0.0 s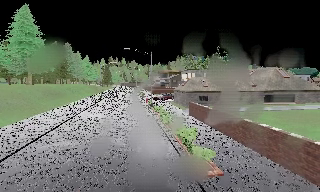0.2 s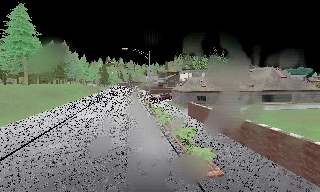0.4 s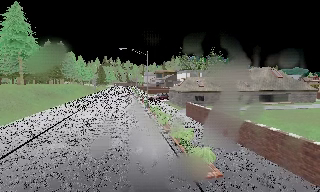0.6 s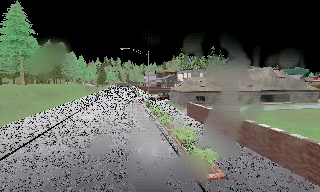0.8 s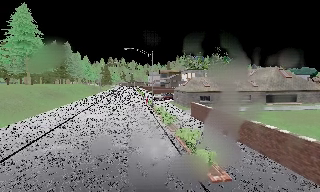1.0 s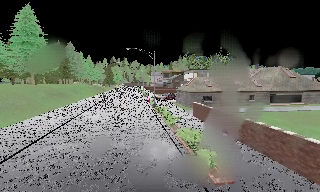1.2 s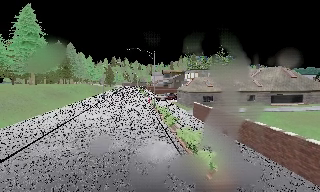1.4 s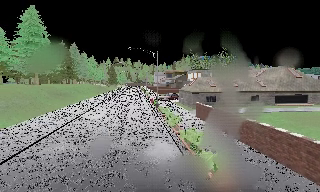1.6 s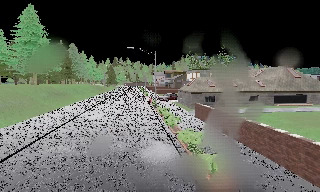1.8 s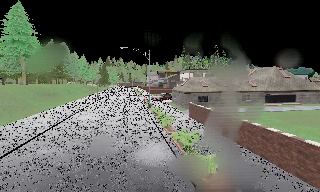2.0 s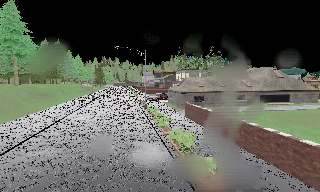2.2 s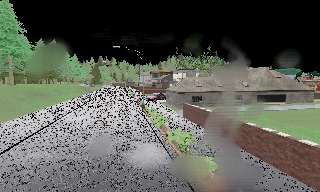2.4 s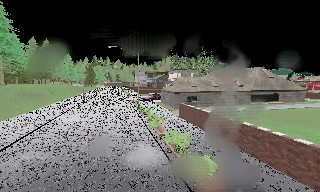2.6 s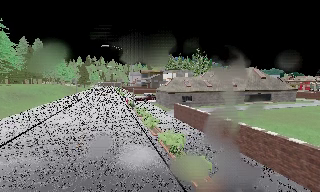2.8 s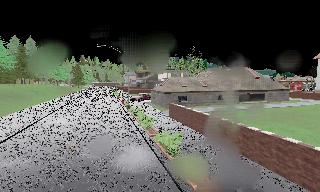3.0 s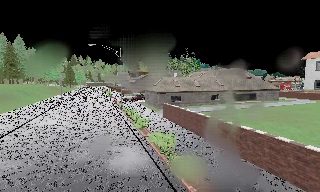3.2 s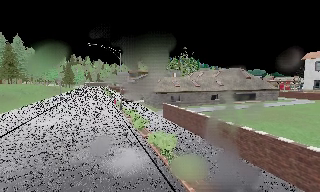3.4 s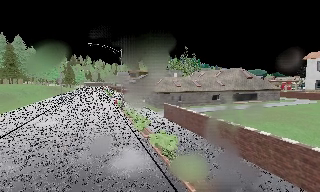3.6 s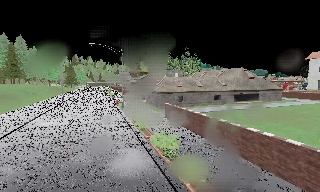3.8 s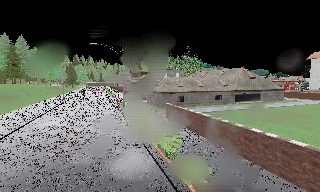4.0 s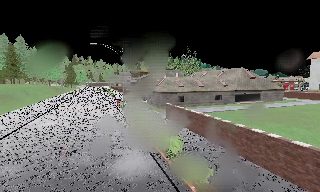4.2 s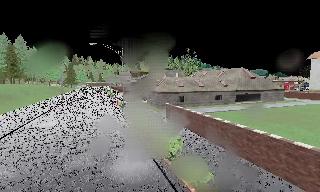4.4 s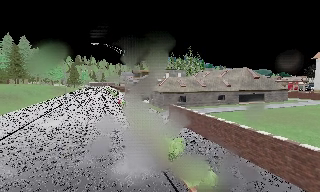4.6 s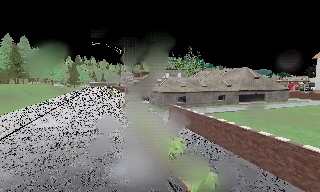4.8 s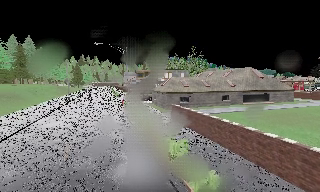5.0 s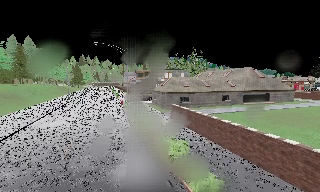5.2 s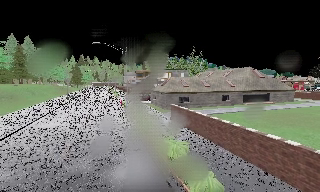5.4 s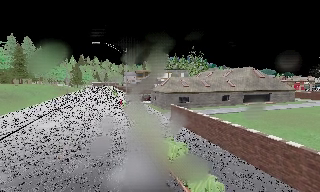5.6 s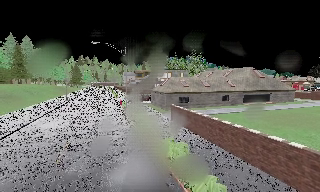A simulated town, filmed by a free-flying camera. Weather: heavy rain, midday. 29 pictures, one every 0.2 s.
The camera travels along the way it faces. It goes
forward.
0.0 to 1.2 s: The camera travels forward, about 0.5 m, so what stands in front looms larger.
1.2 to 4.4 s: The camera pans to its right, which is clockwise from overhead, by about 10 degrees. It travels forward, about 1.5 m, so what stands in front looms larger.
4.4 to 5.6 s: The camera travels forward, about 0.5 m, so what stands in front looms larger.
The film runs forward here.
